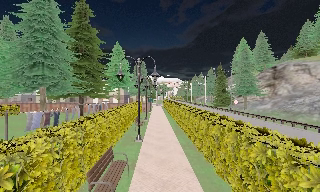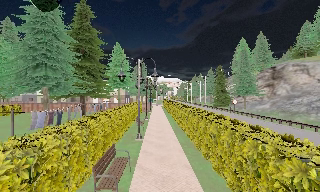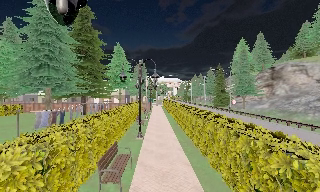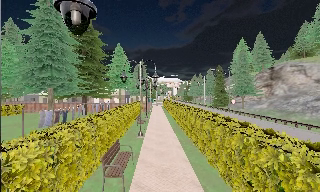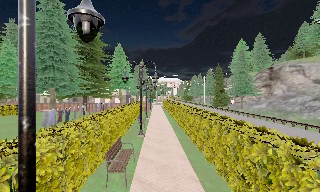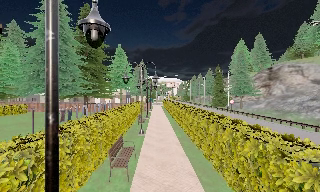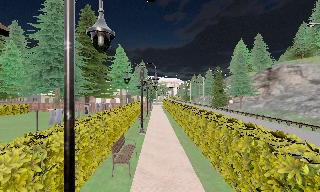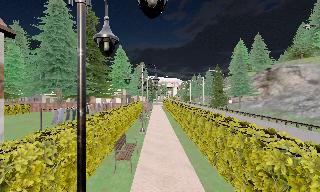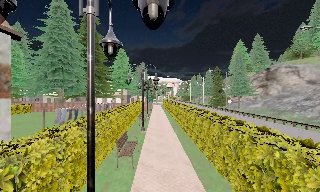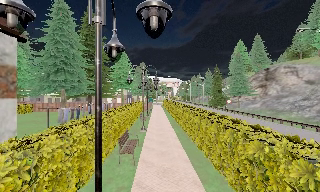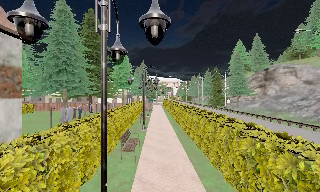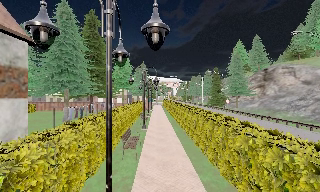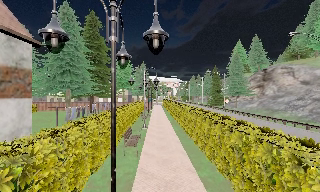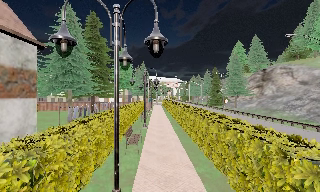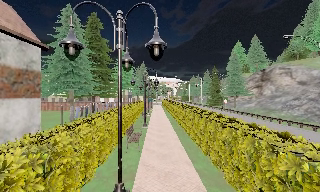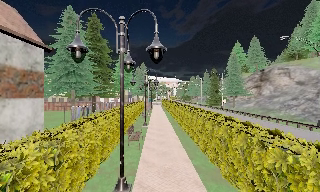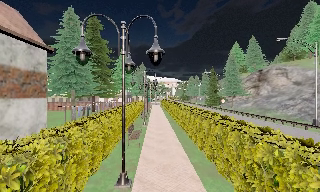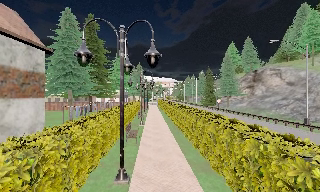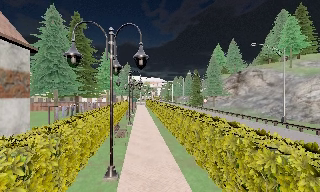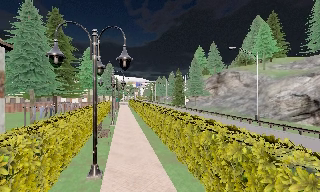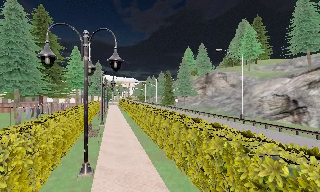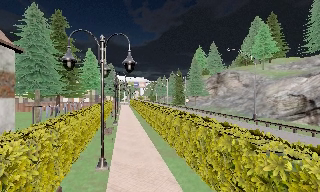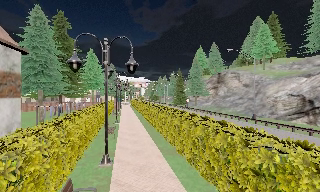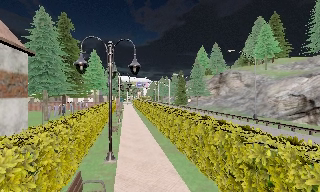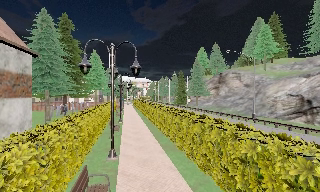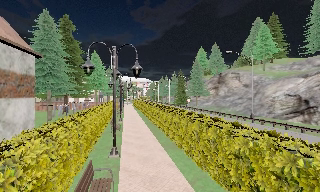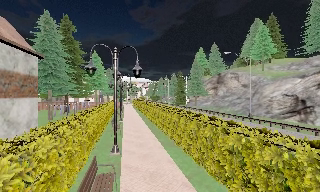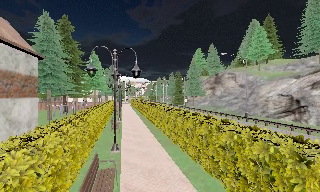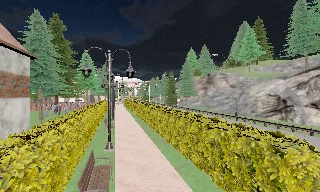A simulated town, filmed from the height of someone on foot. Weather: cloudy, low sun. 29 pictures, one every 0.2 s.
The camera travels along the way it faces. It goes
backward.
0.0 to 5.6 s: The camera pans to its right, which is clockwise from overhead, by about 15 degrees. It travels backward, about 8 m, so what stands in front gets smaller.
The film runs backward here.
